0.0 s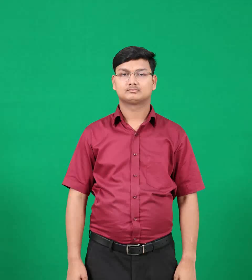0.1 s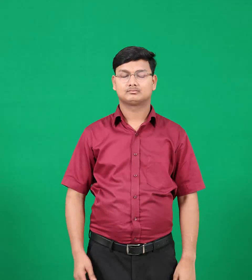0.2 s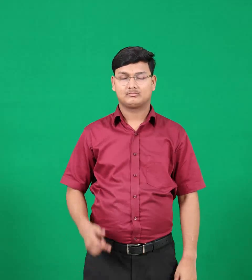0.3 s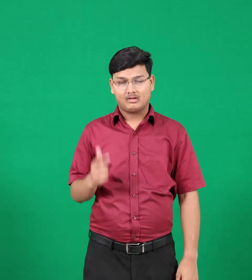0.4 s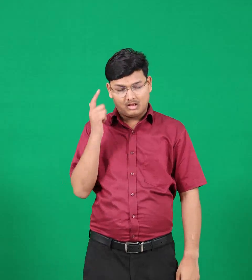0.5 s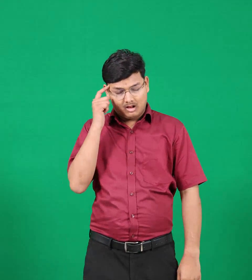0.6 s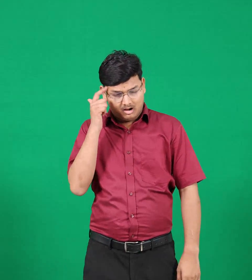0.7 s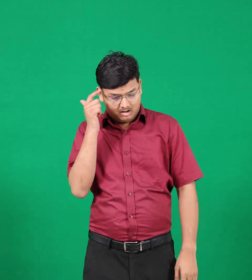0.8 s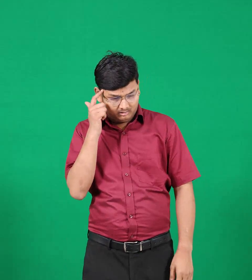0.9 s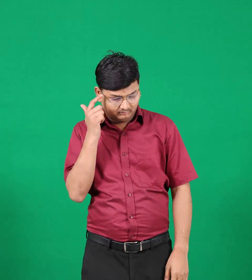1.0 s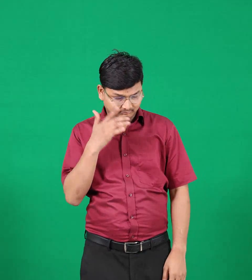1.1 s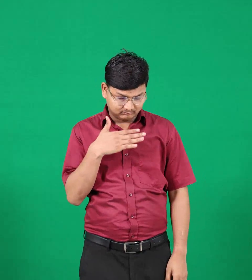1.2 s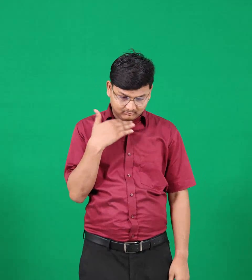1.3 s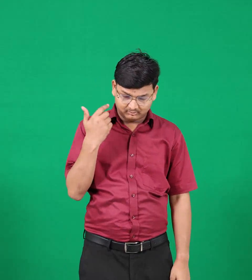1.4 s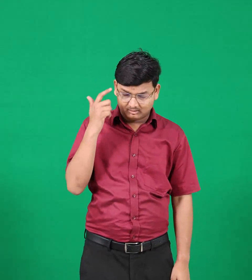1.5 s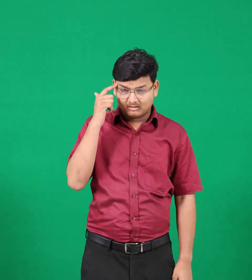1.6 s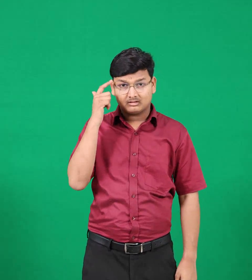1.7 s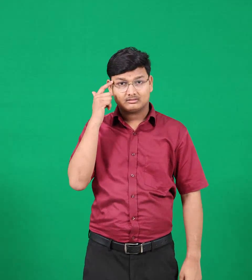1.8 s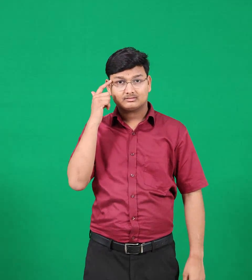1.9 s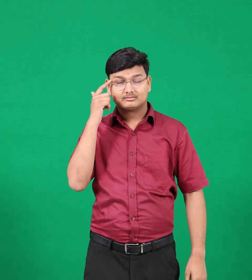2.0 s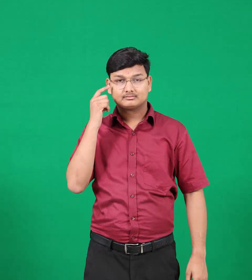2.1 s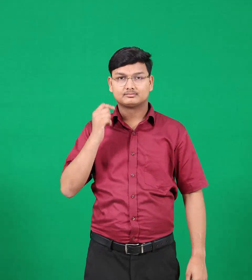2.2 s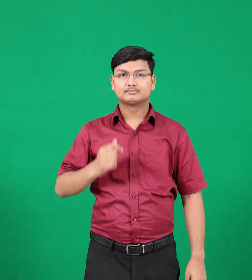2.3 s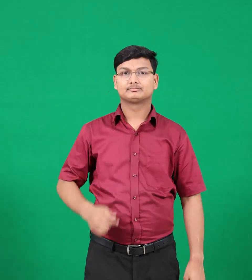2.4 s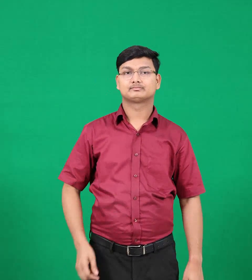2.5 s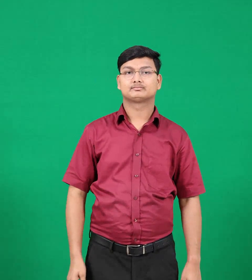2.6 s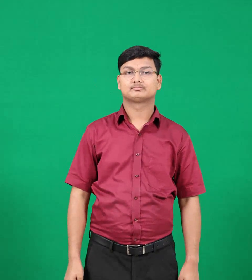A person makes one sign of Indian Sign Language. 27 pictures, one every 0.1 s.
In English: dying
